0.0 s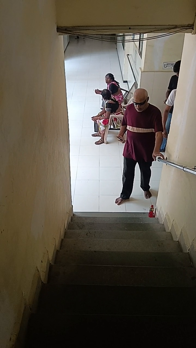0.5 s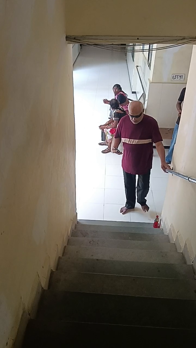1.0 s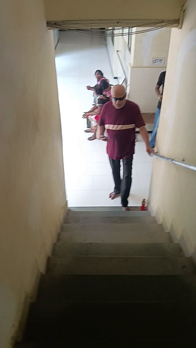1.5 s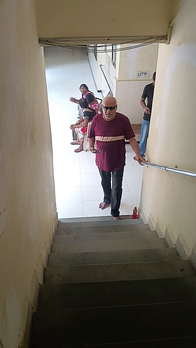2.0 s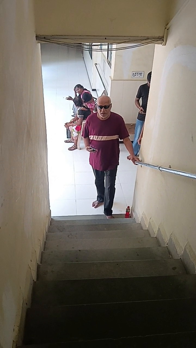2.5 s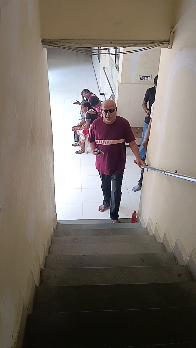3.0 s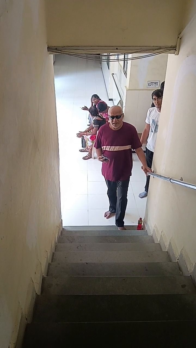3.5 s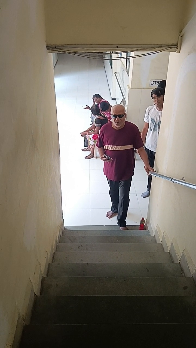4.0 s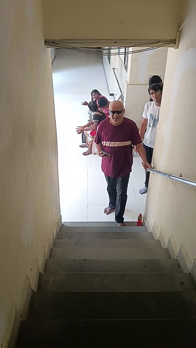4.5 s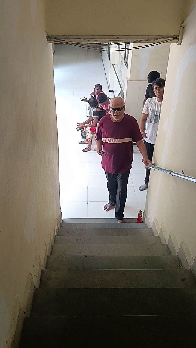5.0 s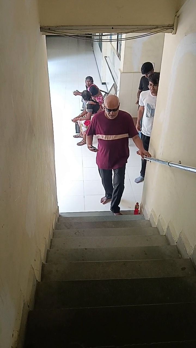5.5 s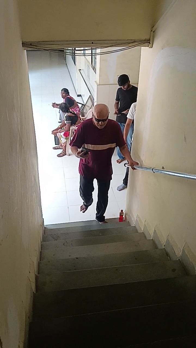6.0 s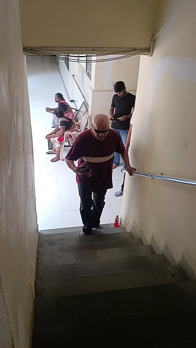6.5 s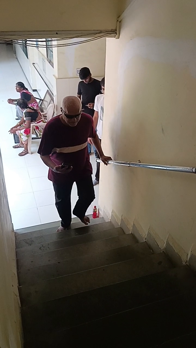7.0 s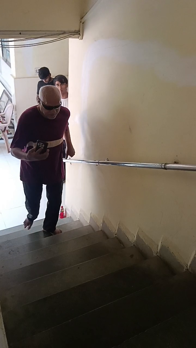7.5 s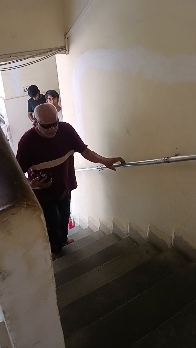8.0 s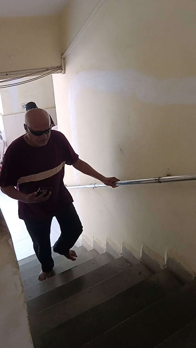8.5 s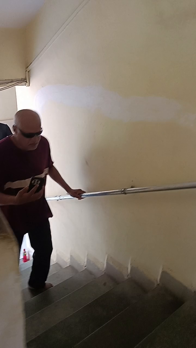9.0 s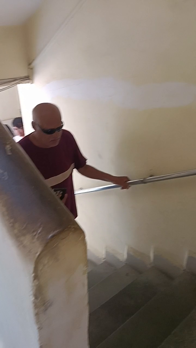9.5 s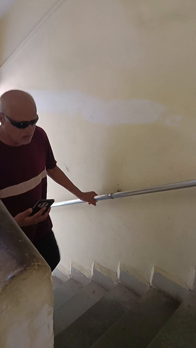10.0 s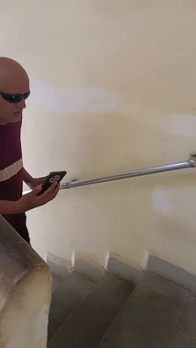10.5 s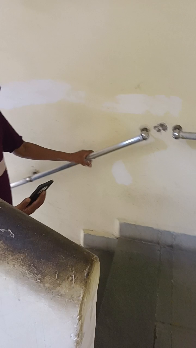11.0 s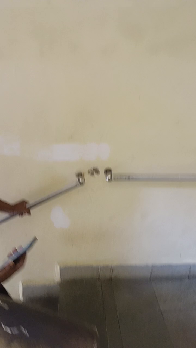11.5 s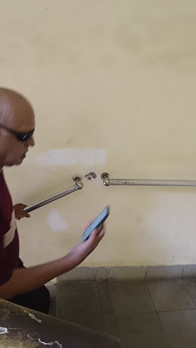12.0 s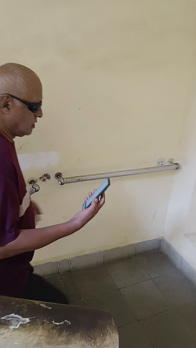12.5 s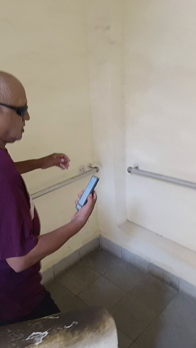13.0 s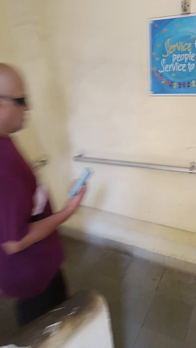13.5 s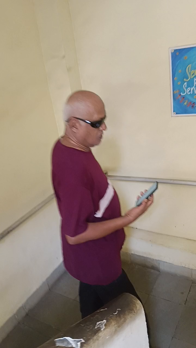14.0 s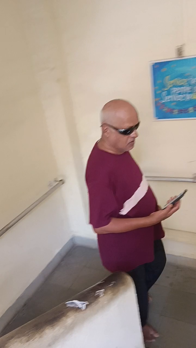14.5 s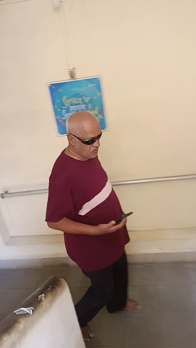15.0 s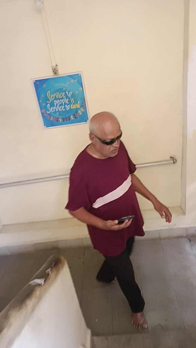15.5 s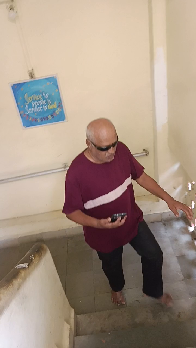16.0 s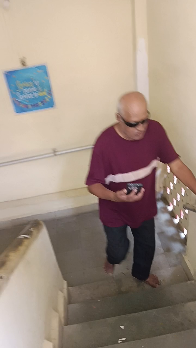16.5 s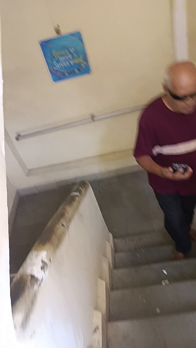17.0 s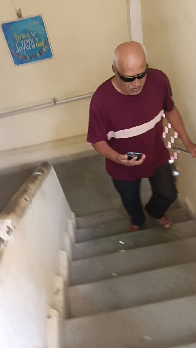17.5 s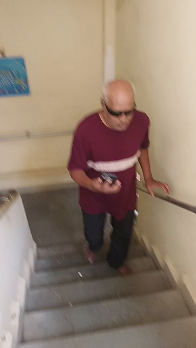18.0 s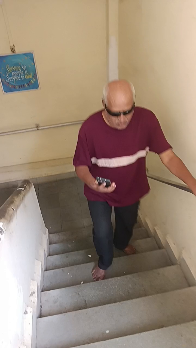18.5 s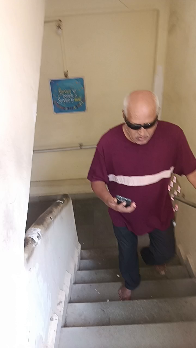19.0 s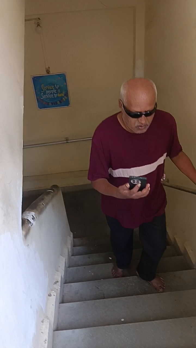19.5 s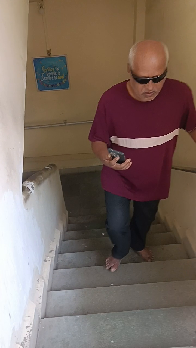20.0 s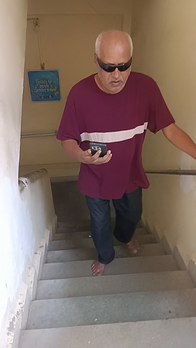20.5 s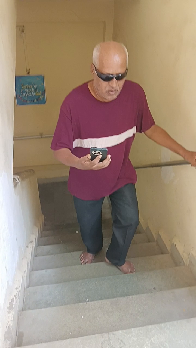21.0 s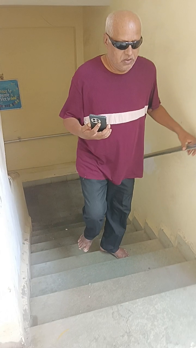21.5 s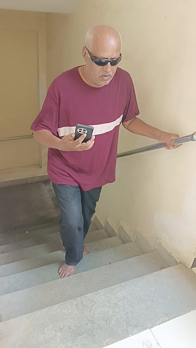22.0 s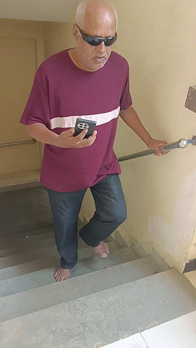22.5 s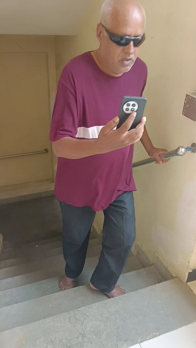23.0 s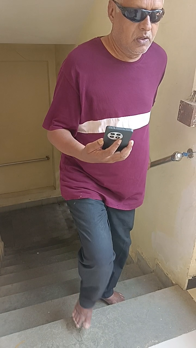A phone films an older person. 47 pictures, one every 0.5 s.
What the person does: Climbing stairs.
